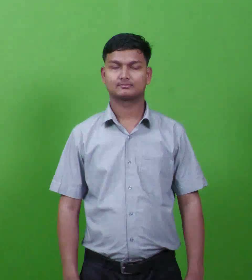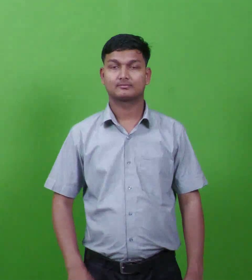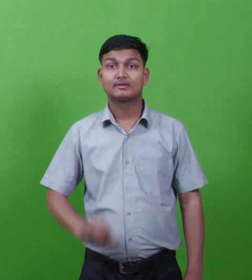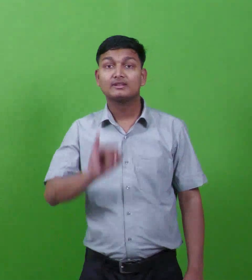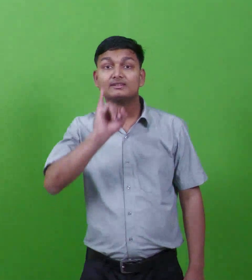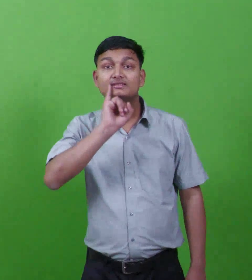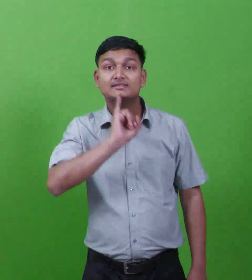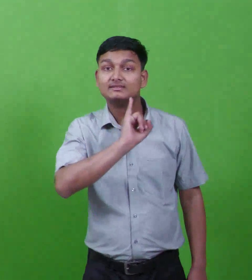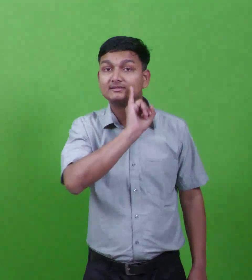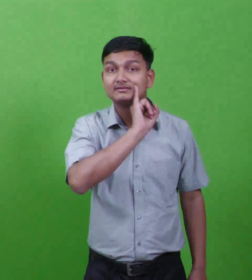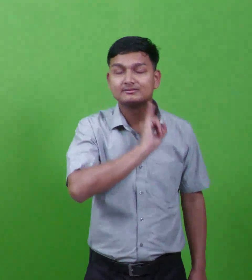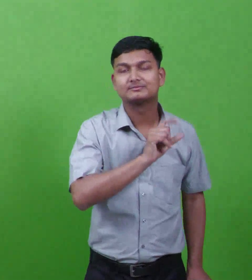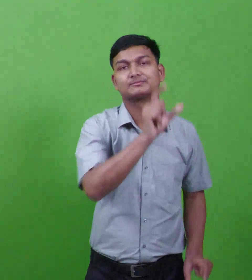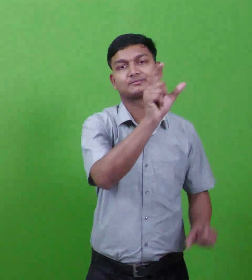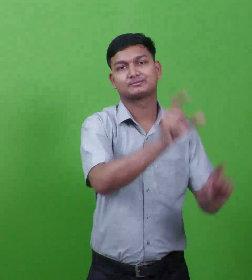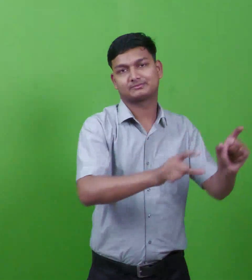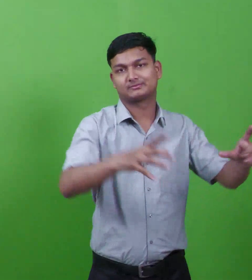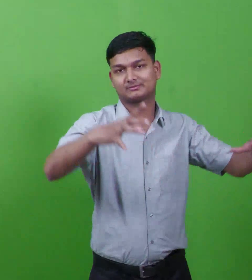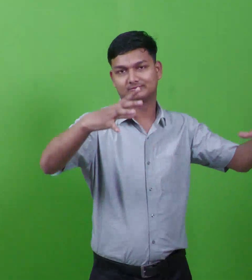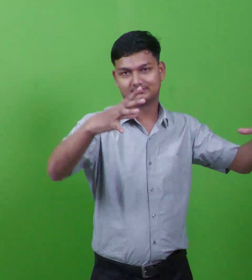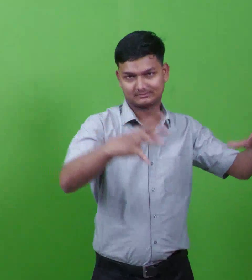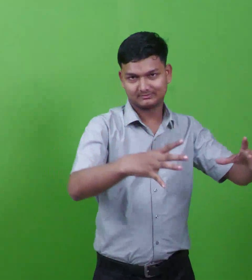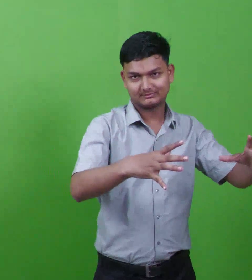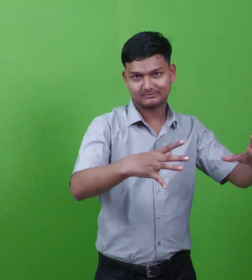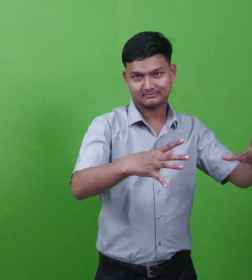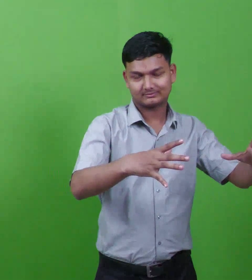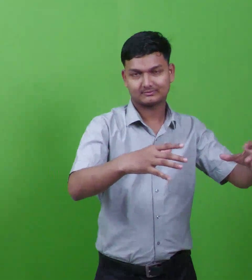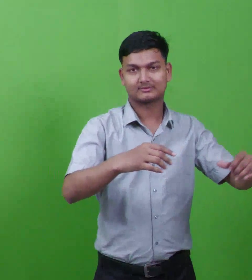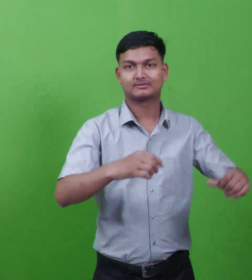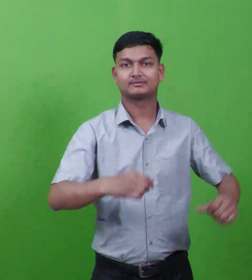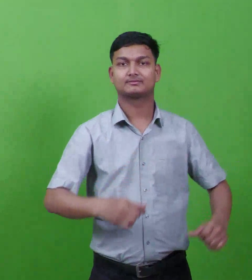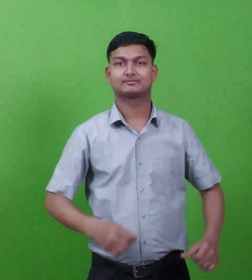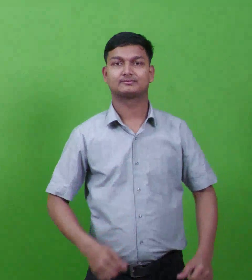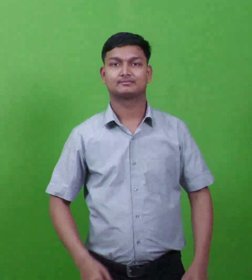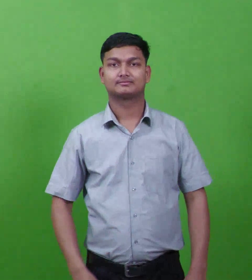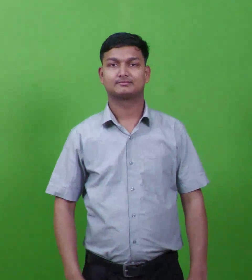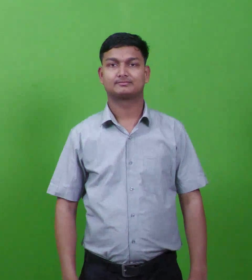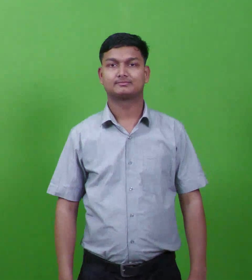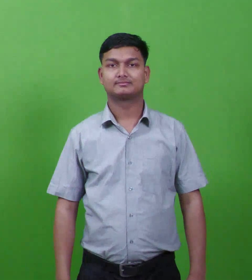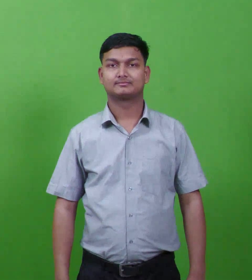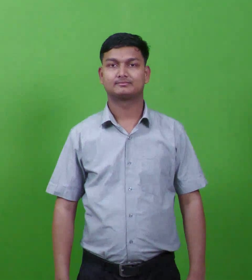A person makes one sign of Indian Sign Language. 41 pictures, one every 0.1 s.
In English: isrealites
